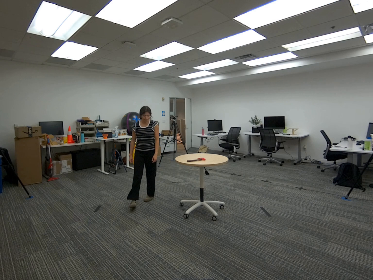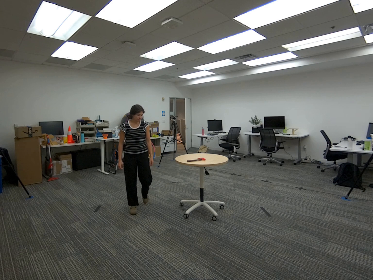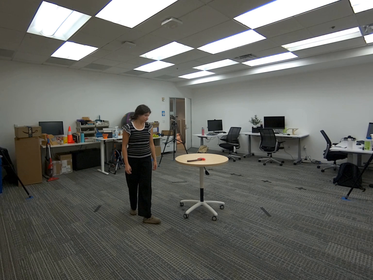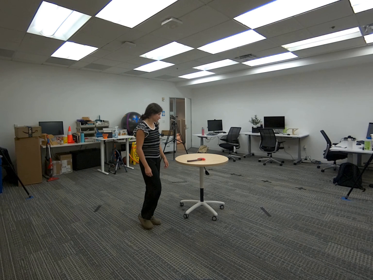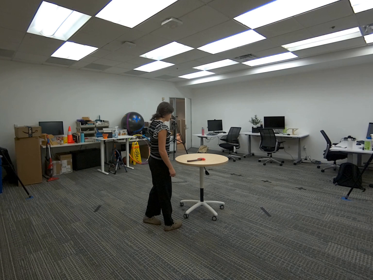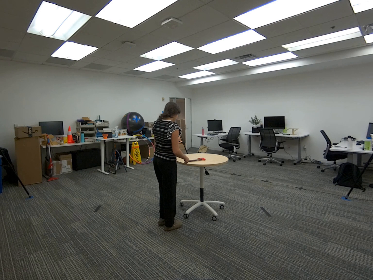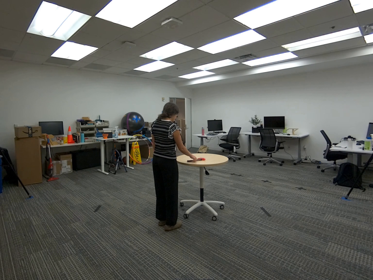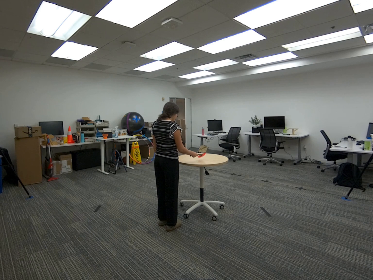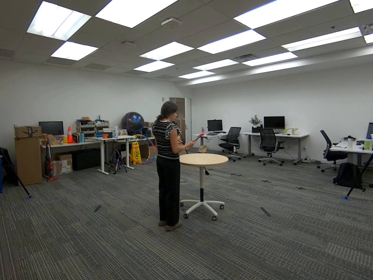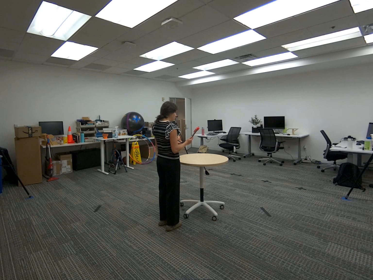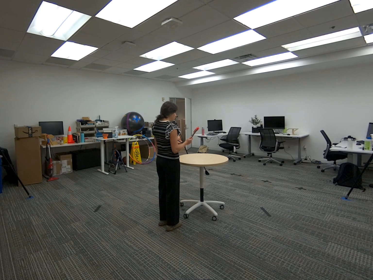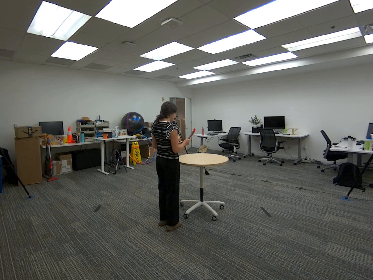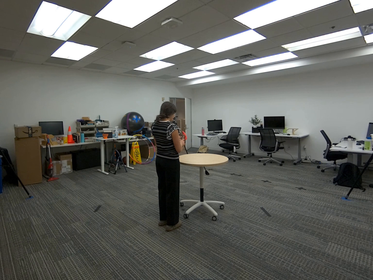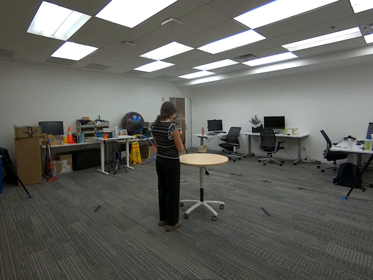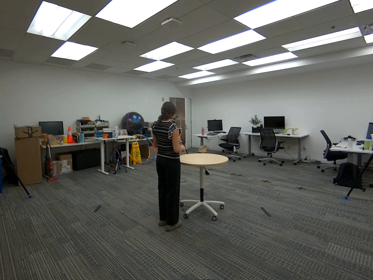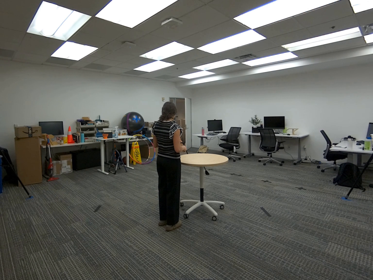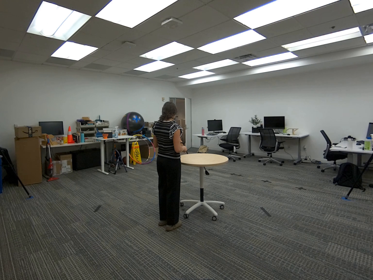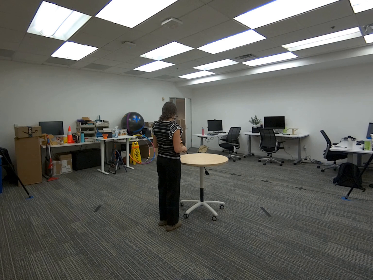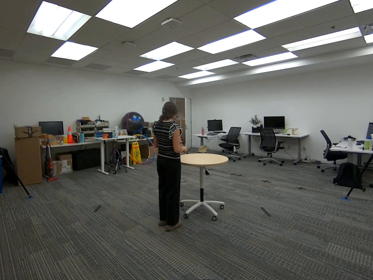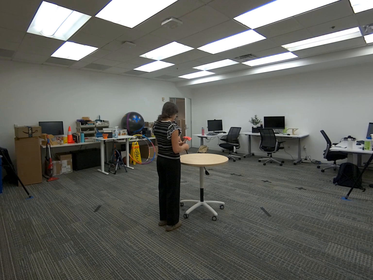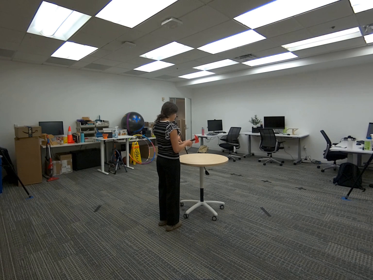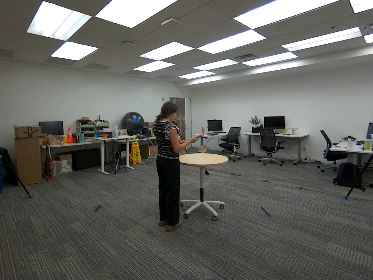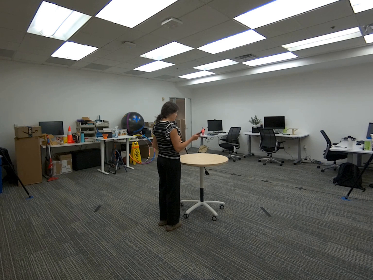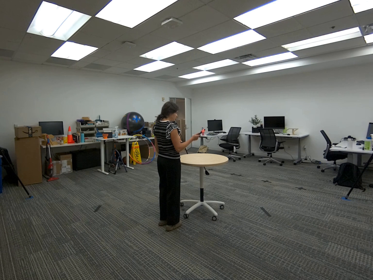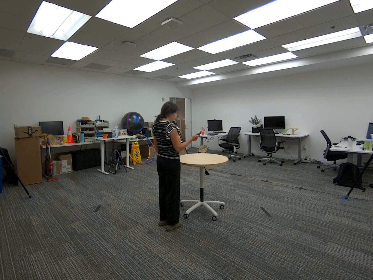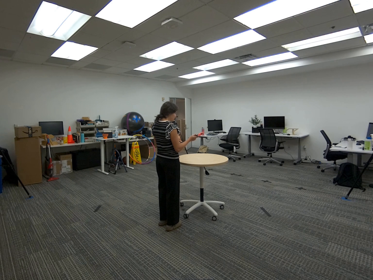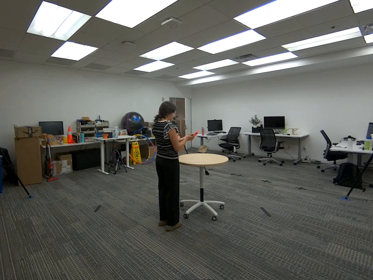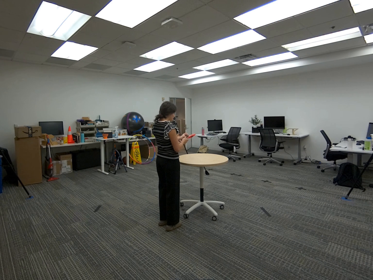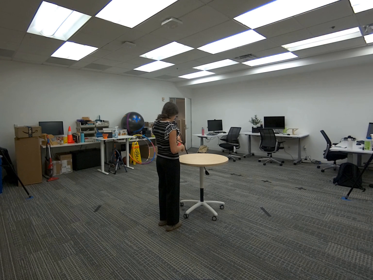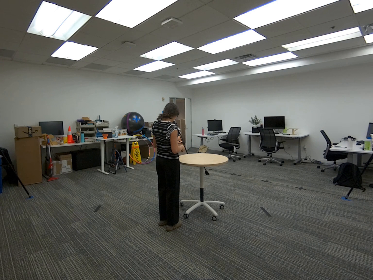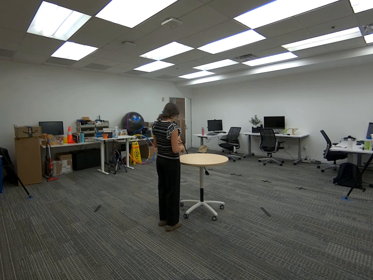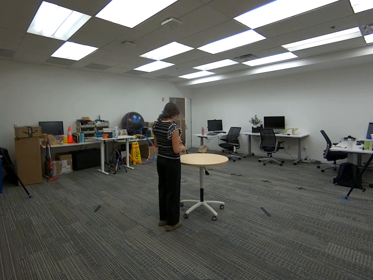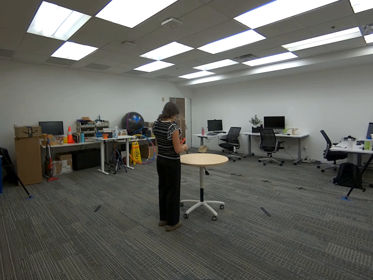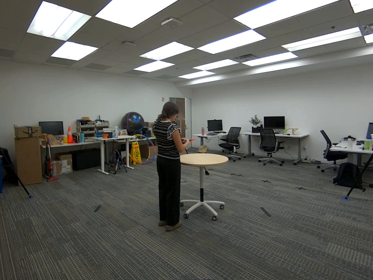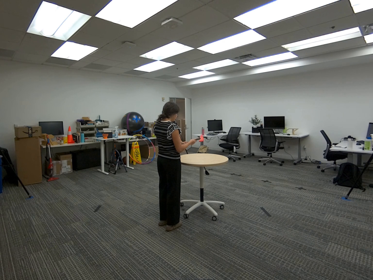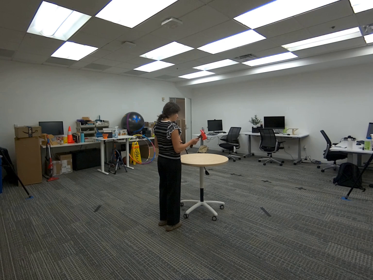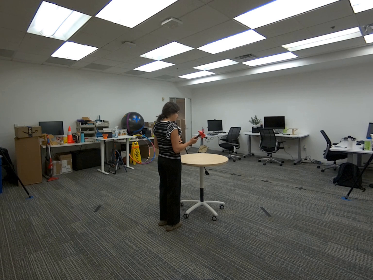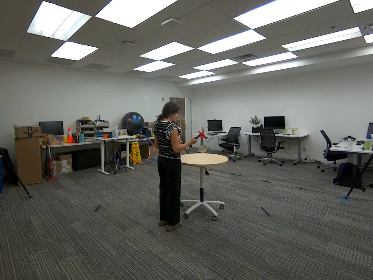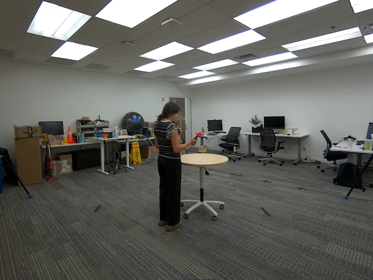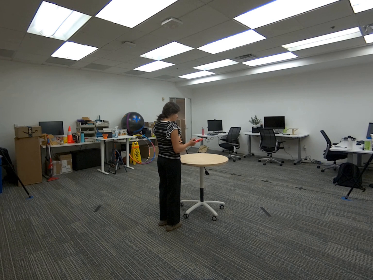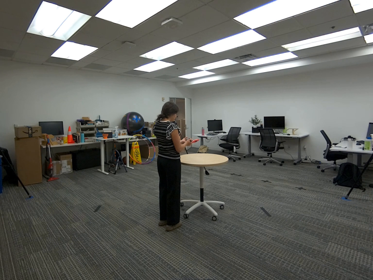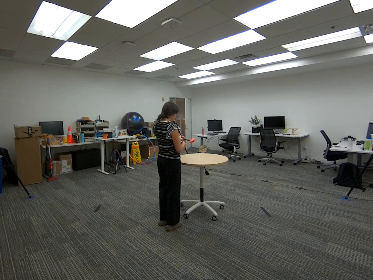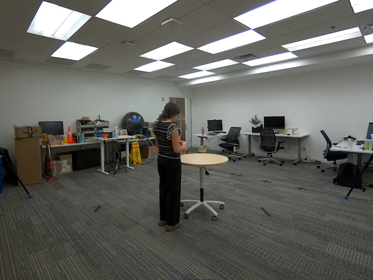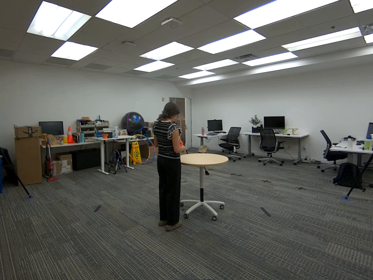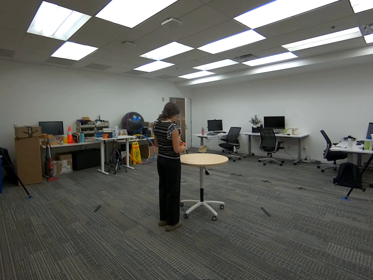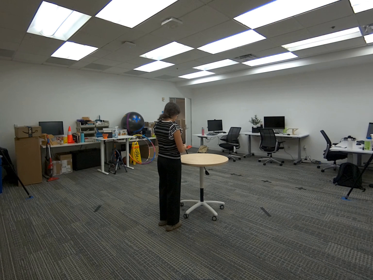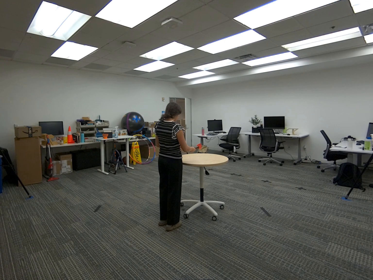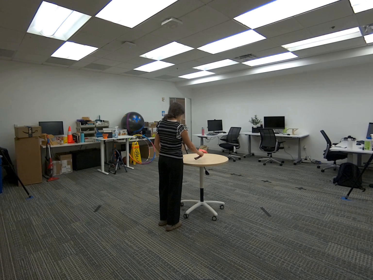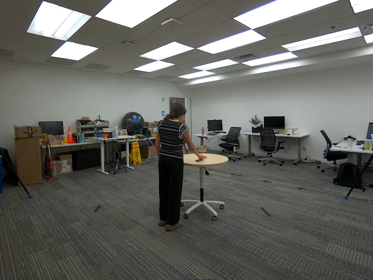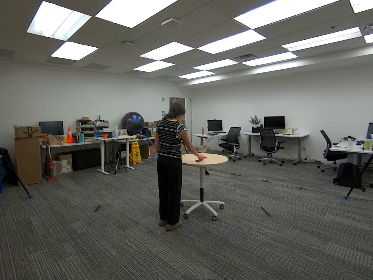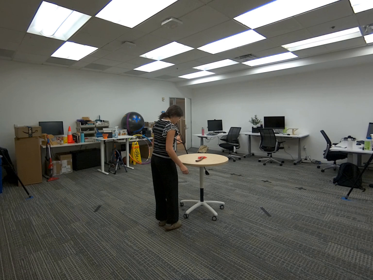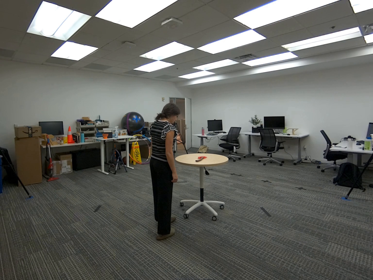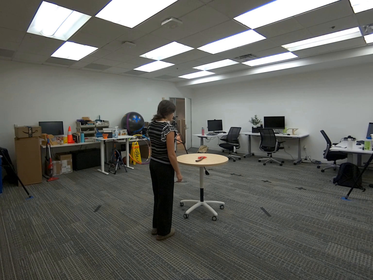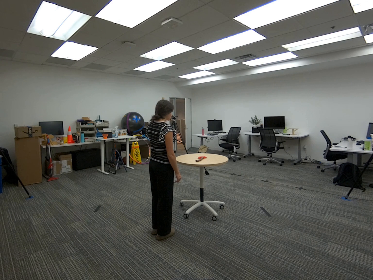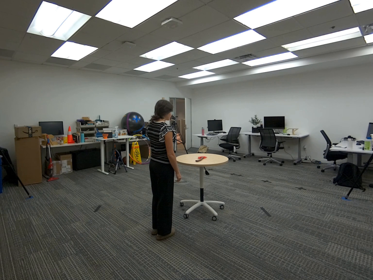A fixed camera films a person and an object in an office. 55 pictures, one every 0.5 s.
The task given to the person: Walk to the hatchet on the round table and pick it up with your right hand. Examine it while passing it from your right hand to your left hand and then back to your right hand. When you are finished, place the hatchet back on the round table.
